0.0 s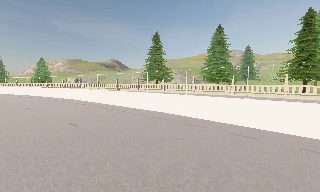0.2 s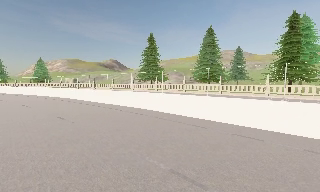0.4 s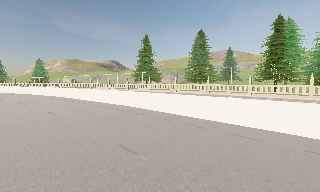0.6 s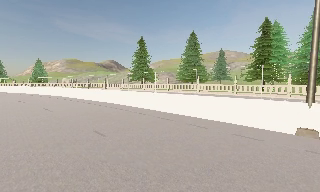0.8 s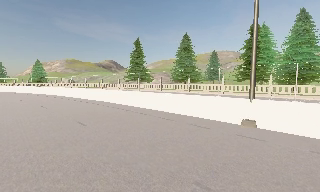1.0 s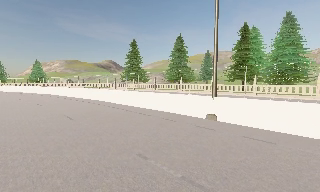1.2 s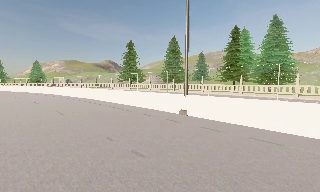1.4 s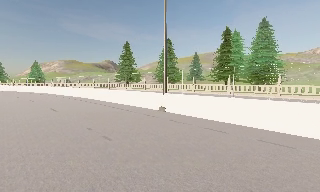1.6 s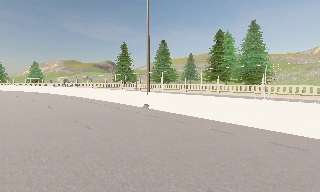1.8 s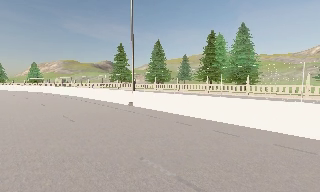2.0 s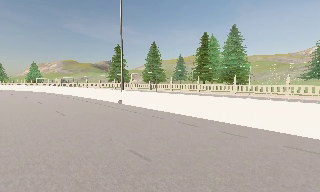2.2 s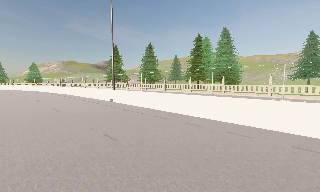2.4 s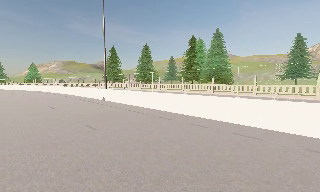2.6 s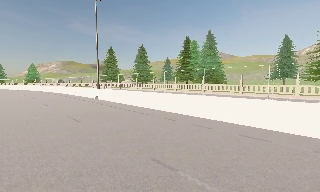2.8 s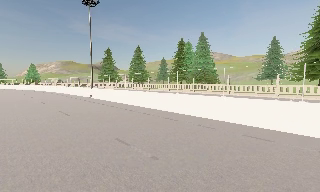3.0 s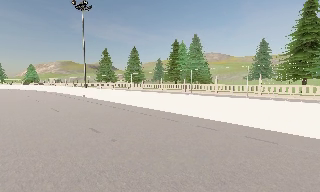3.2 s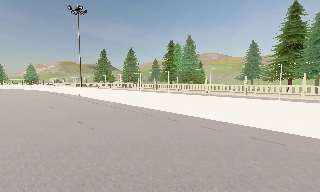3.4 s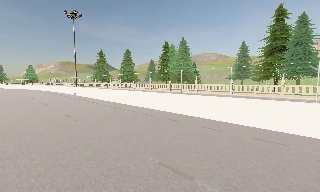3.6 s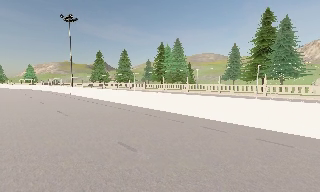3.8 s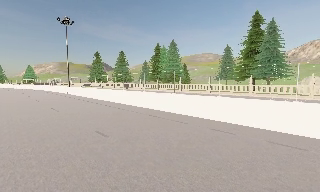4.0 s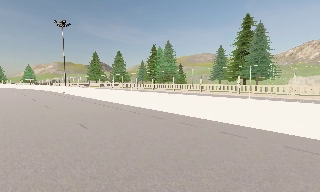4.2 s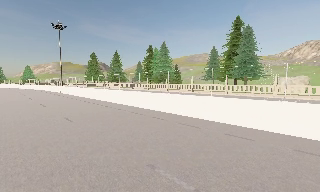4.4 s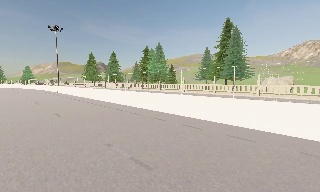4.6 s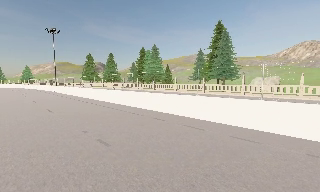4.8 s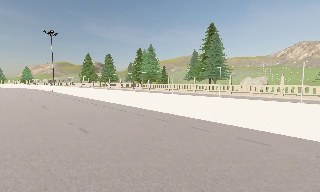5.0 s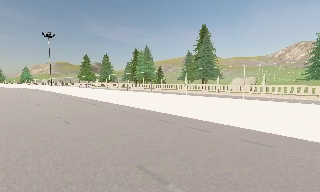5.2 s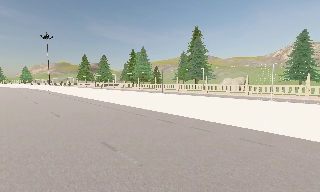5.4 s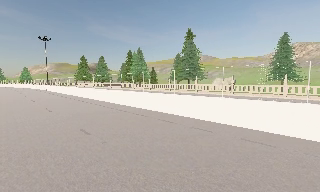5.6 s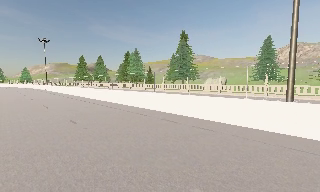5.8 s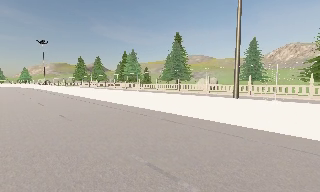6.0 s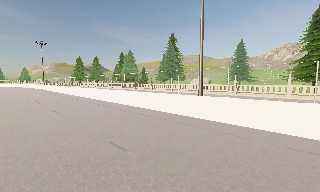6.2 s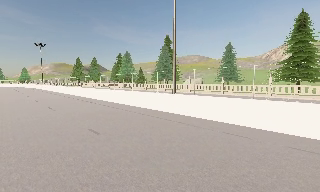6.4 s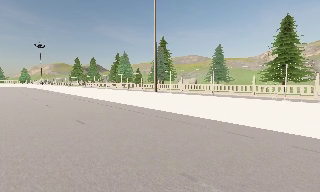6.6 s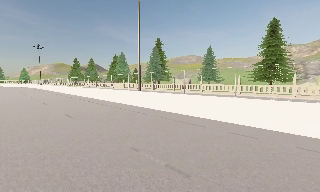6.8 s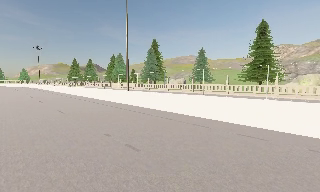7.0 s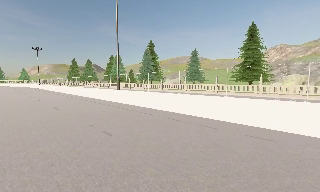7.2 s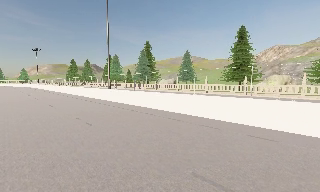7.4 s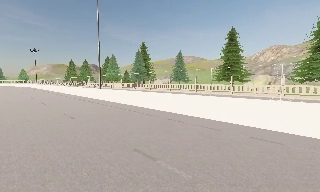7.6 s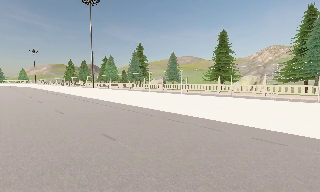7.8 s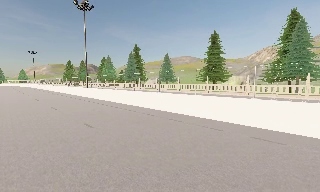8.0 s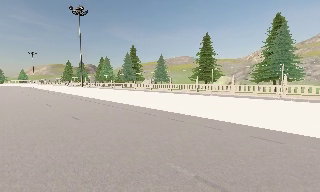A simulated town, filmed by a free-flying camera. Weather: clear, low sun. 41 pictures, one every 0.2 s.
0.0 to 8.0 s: The camera travels backward and to its right, about 75 m, so what stands in front gets smaller.
The film runs forward here.
